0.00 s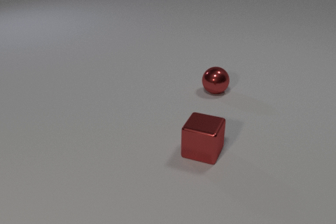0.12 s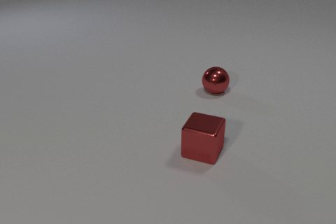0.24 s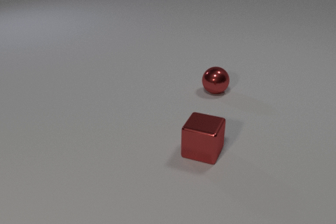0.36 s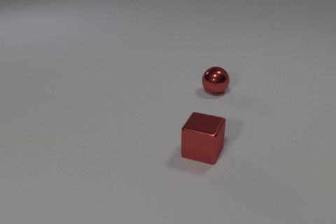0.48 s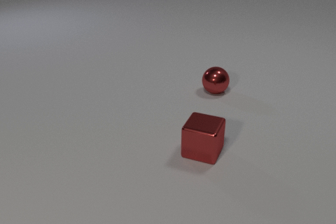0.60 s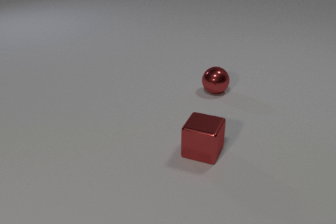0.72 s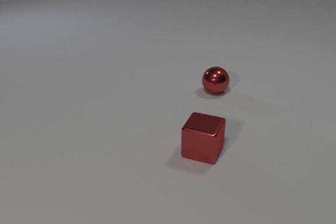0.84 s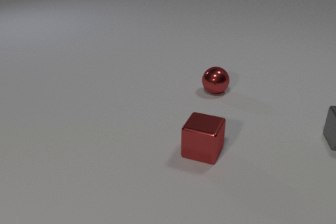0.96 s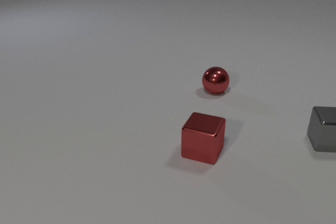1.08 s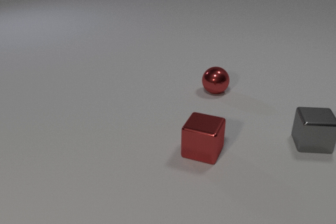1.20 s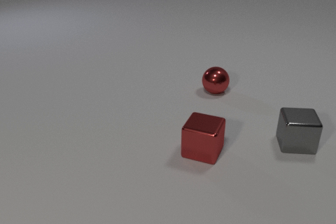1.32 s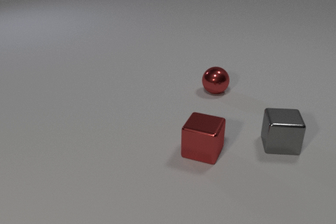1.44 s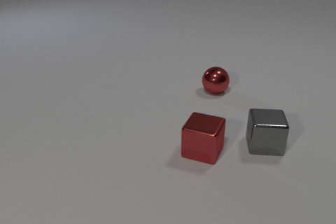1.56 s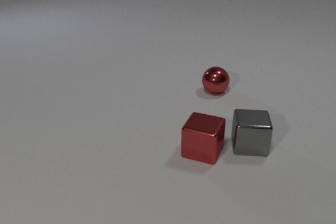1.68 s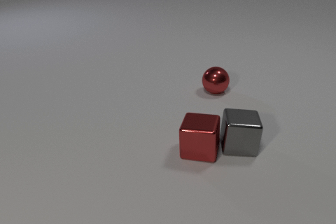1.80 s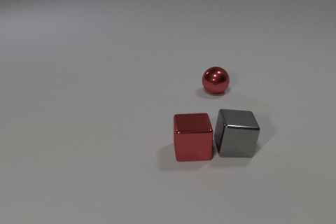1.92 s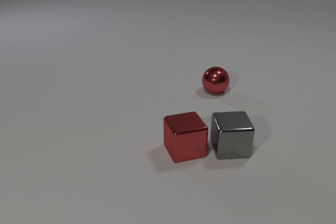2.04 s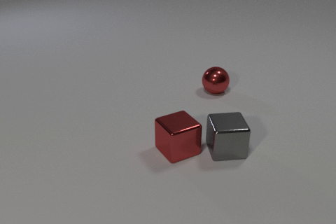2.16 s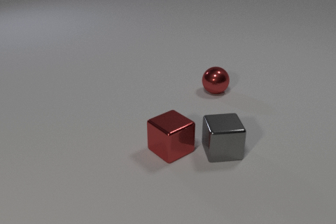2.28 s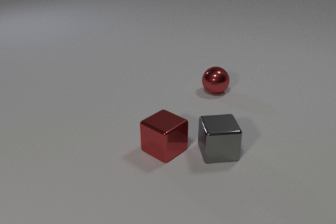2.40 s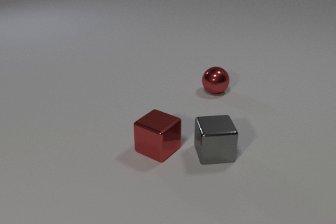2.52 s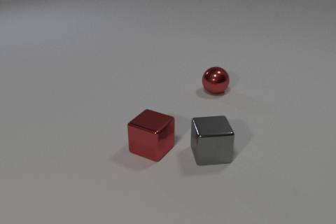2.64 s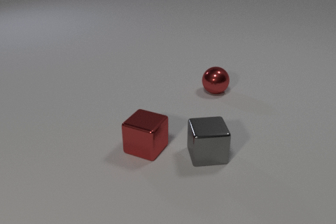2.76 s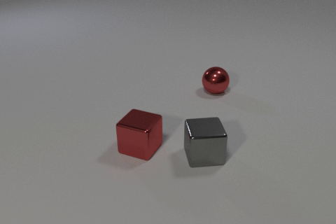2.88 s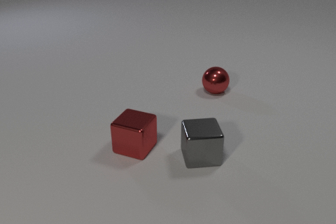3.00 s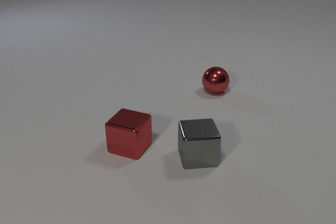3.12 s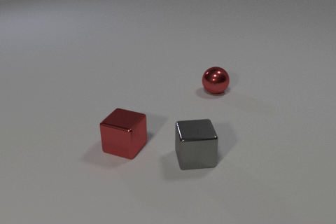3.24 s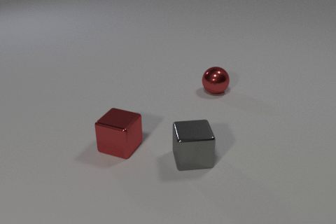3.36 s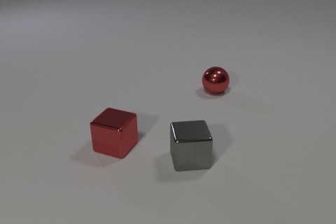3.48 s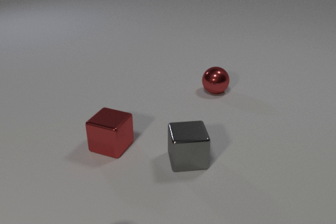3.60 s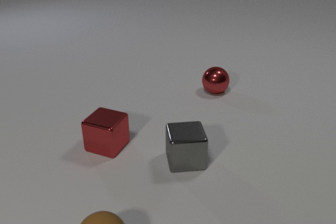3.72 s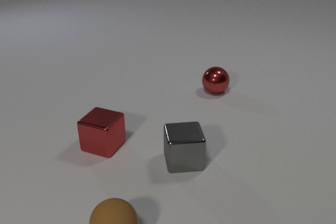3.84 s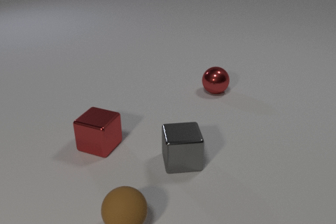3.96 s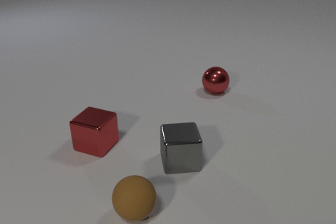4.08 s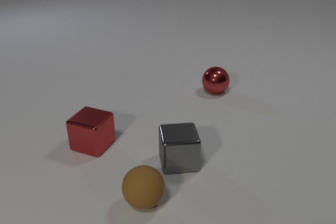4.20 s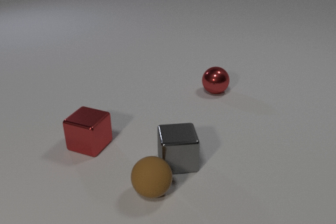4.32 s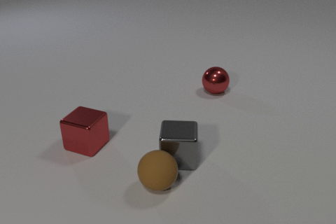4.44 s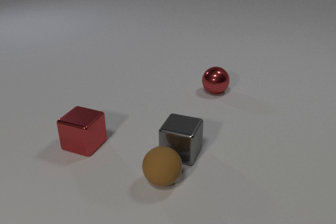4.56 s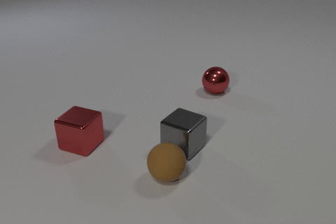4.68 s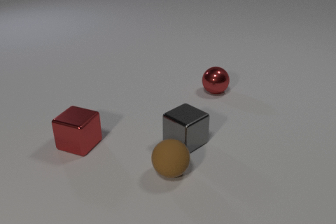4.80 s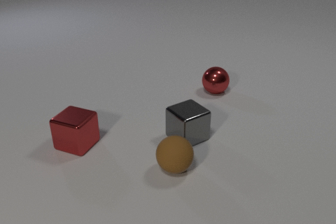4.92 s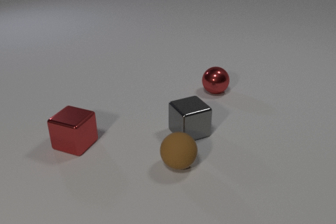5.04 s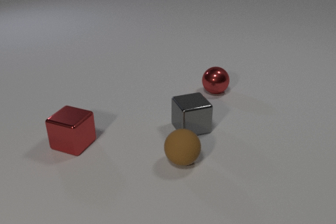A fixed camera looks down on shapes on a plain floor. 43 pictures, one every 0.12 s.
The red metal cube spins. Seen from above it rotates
counterclockwise.
The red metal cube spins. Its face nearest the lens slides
to the right.
0.00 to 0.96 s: The gray metal cube comes in at the right edge, slides to the left and toward the camera.
0.96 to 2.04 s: The gray metal cube slides to the left and toward the camera. The red metal cube slides to the left, spins counterclockwise seen from above by about 60 degrees, its near face sliding to the right. The gray metal cube and the red metal cube collide.
2.04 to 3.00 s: The gray metal cube slides to the left and toward the camera. The red metal cube slides to the left, spins counterclockwise seen from above by about 45 degrees, its near face sliding to the right.
3.00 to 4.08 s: The gray metal cube slides to the left and toward the camera. The red metal cube slides to the left. The brown rubber sphere comes in at the bottom edge, rolls away from the camera and to the right.
4.08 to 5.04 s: The gray metal cube slides away from the camera, spins so that its near face slides to the left, clockwise seen from above. The red metal cube slides to the left. The brown rubber sphere rolls away from the camera and to the right. The gray metal cube and the brown rubber sphere collide.
What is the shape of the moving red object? cube.
What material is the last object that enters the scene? rubber.
Are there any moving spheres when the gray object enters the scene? no.
